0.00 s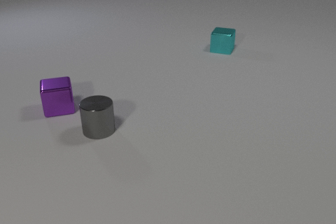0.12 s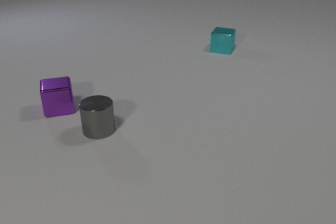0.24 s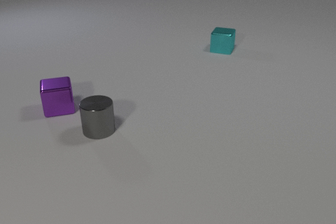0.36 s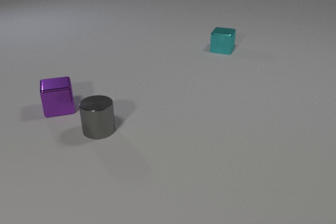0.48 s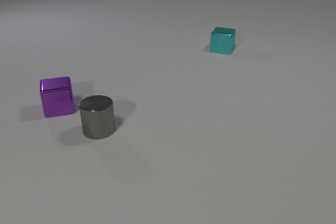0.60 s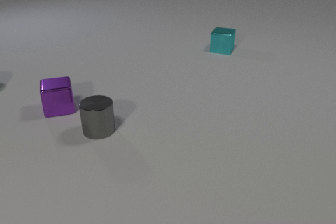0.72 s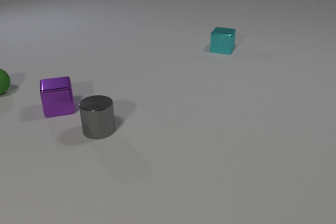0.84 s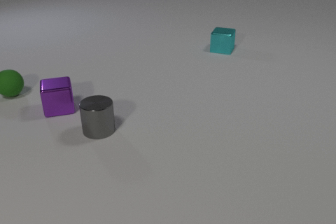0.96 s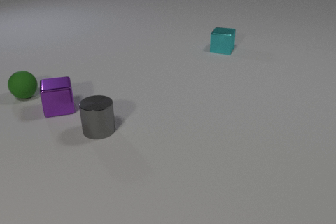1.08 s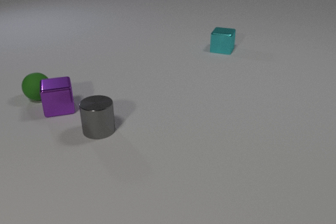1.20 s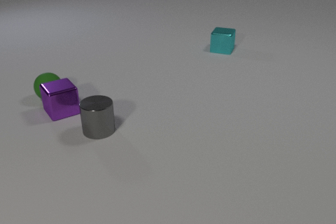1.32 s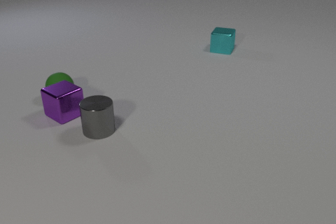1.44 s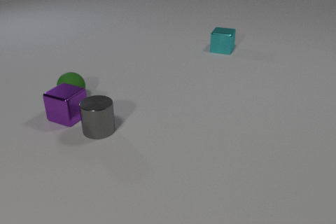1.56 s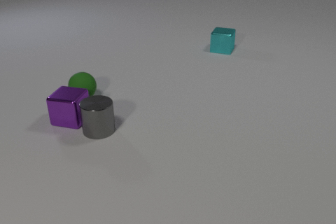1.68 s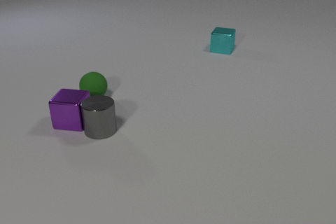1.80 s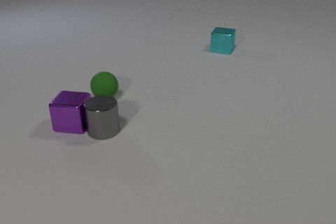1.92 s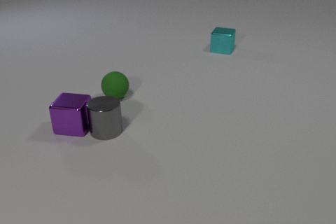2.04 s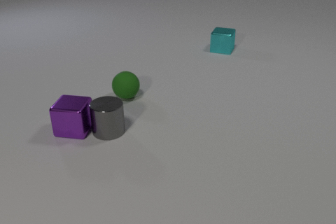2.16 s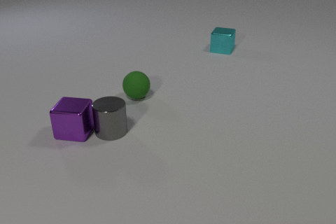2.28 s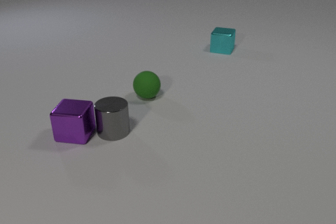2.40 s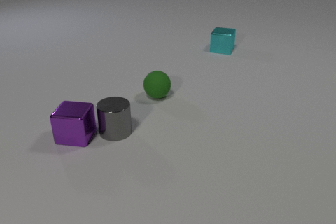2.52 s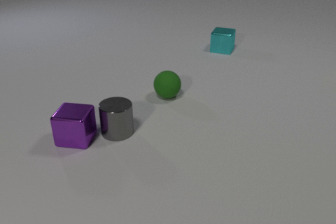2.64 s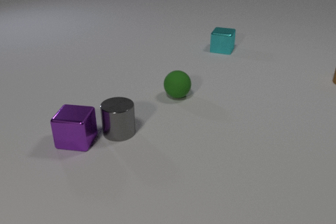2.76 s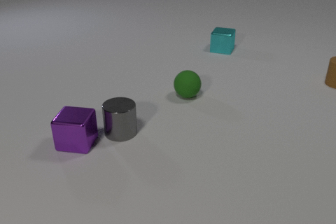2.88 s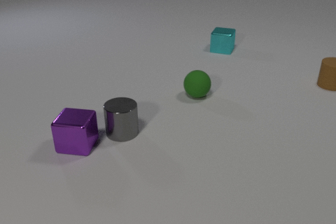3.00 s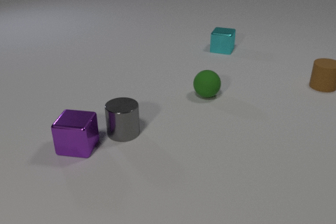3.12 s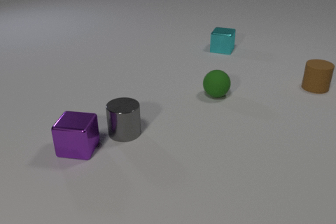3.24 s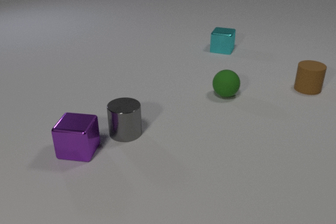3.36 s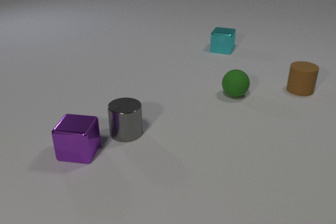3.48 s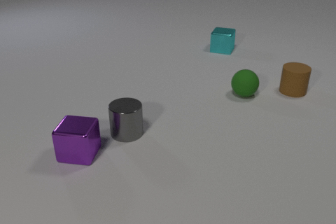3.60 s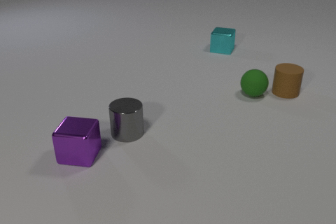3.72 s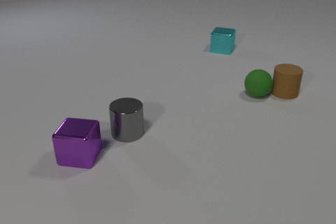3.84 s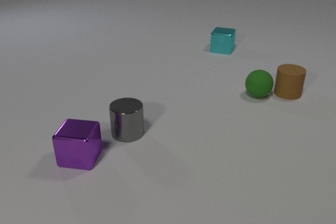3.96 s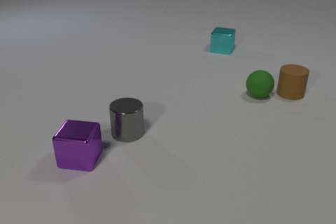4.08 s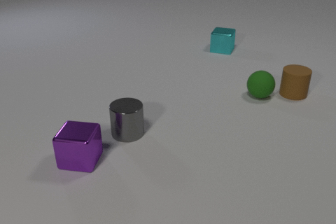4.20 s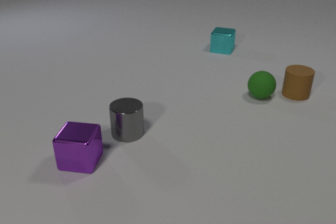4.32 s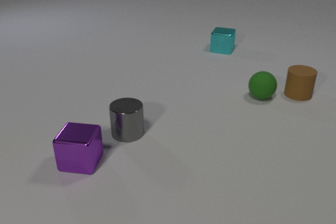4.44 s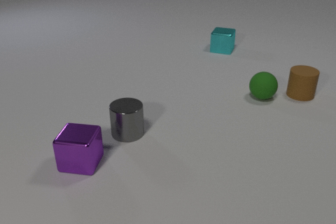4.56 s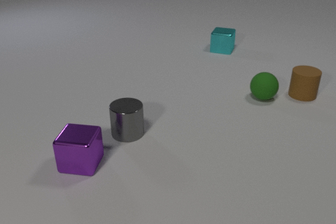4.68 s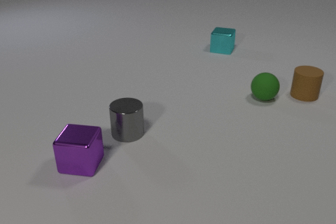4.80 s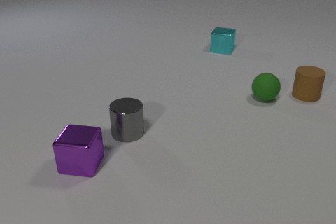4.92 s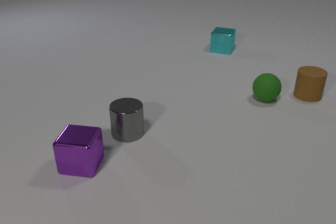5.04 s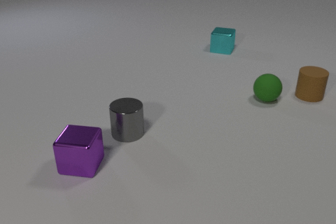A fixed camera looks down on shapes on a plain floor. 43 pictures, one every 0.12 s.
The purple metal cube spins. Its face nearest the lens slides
to the right.
The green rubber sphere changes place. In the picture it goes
to the right.
0.00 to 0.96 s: The green rubber sphere comes in at the left edge, rolls to the right and toward the camera.
0.96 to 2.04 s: The green rubber sphere rolls to the right. The purple metal cube slides toward the camera, spins counterclockwise seen from above by about 60 degrees, its near face sliding to the right. The gray metal cylinder slides to the right. The green rubber sphere and the purple metal cube collide. The purple metal cube and the gray metal cylinder collide.
2.04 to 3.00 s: The green rubber sphere rolls to the right. The purple metal cube slides toward the camera. The brown rubber cylinder comes in at the right edge, slides to the left and toward the camera. The gray metal cylinder slides to the right.
3.00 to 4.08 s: The green rubber sphere rolls to the right. The purple metal cube slides toward the camera. The brown rubber cylinder slides toward the camera and to the left. The green rubber sphere and the brown rubber cylinder collide.
4.08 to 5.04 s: The green rubber sphere rolls to the right and toward the camera. The purple metal cube slides toward the camera. The brown rubber cylinder slides to the right.
What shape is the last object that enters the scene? cylinder.
What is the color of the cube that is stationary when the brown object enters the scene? cyan.
Are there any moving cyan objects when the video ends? no.
